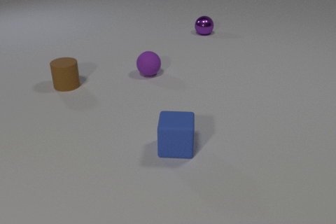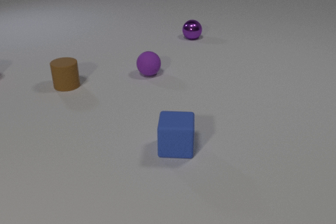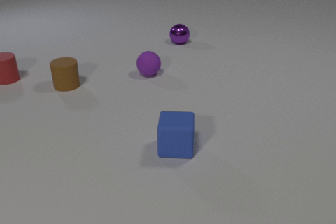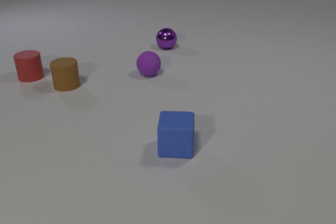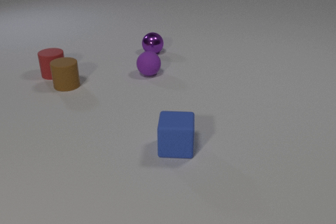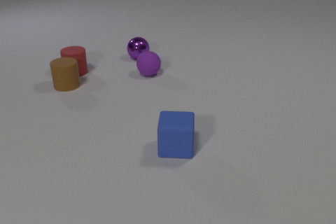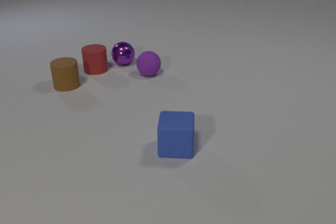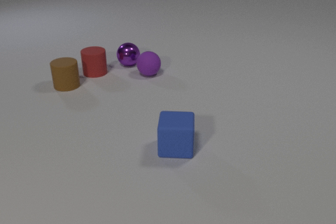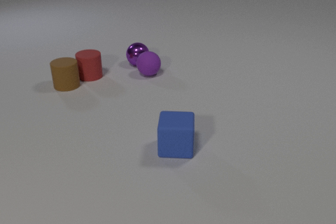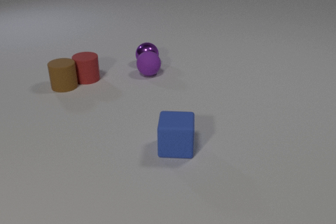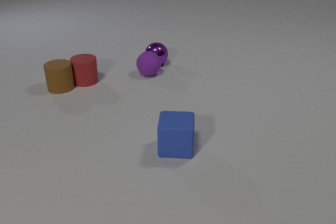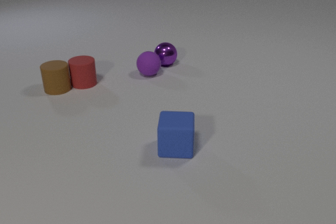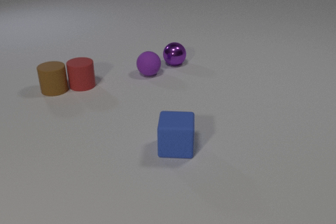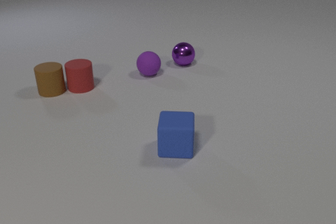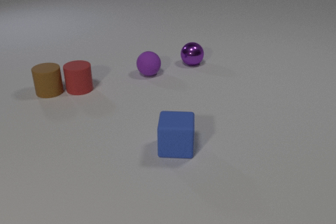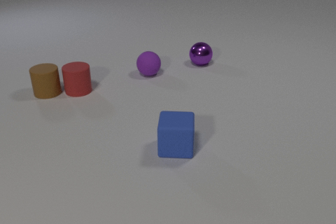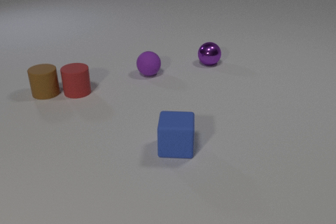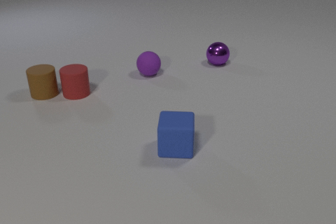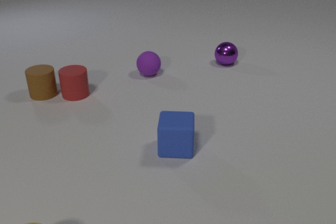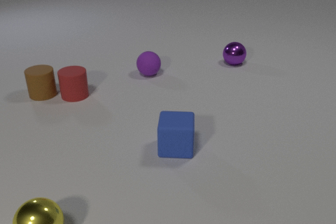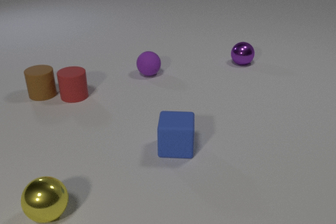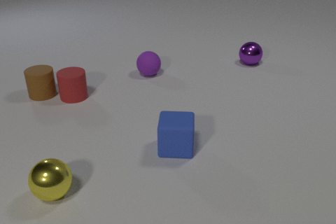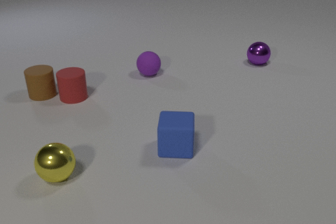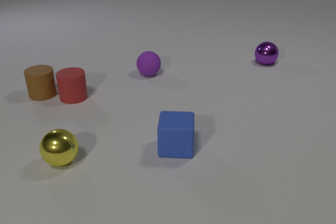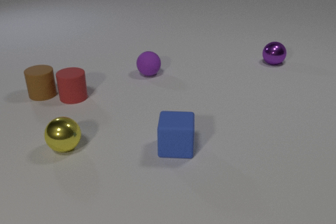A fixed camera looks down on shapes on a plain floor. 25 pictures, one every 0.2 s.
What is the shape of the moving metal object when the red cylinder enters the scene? sphere.
How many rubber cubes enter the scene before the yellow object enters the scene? 0.
Are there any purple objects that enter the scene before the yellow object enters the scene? no.
0.0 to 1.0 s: The red rubber cylinder comes in at the left edge, slides to the right. The purple metal sphere rolls toward the camera and to the left.
1.0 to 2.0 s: The red rubber cylinder slides toward the camera. The purple metal sphere rolls to the right and toward the camera. The brown rubber cylinder slides to the left. The red rubber cylinder and the purple metal sphere collide. The red rubber cylinder and the brown rubber cylinder collide.
2.0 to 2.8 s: The red rubber cylinder slides toward the camera. The purple metal sphere rolls to the right. The brown rubber cylinder slides to the left and toward the camera.
2.8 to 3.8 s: The red rubber cylinder slides toward the camera. The purple metal sphere rolls to the right. The brown rubber cylinder slides to the left. The yellow metal sphere comes in at the bottom edge, rolls away from the camera.
3.8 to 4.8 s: The purple metal sphere rolls to the right. The yellow metal sphere rolls away from the camera.
